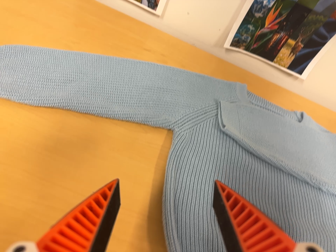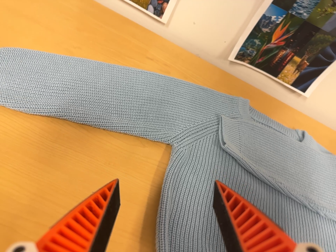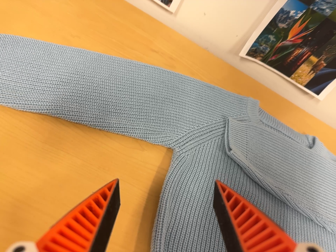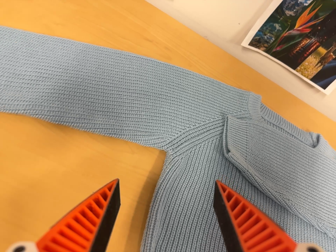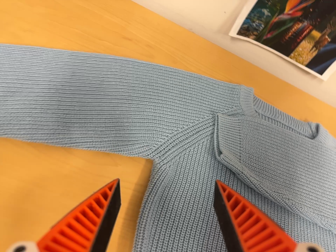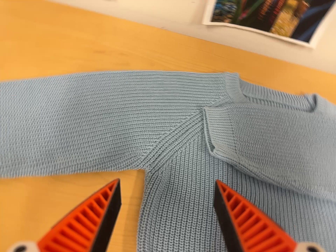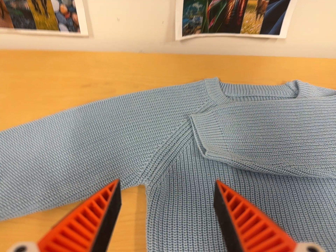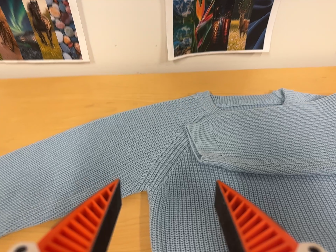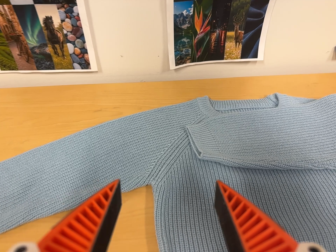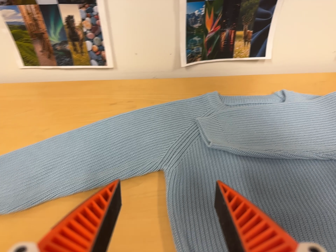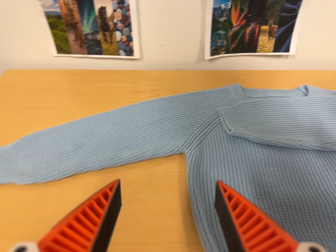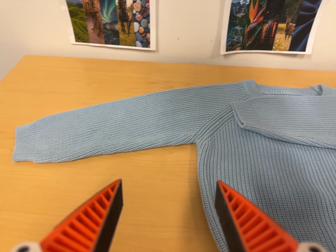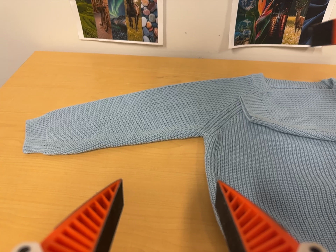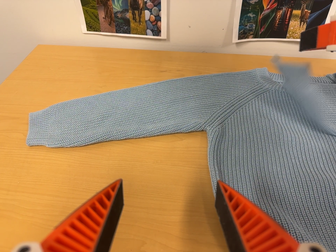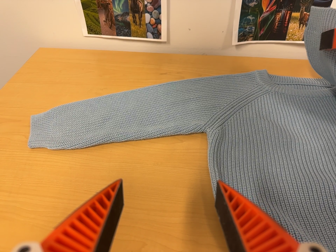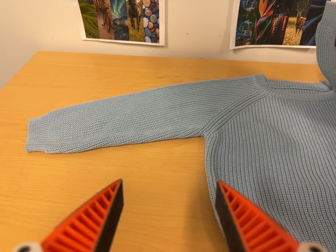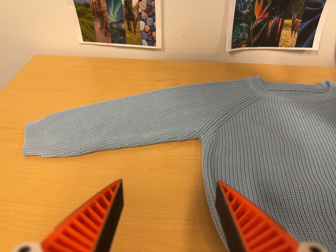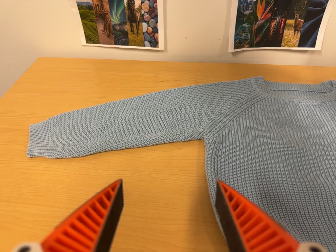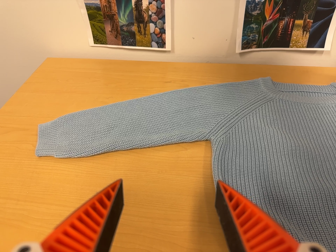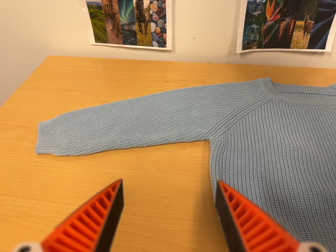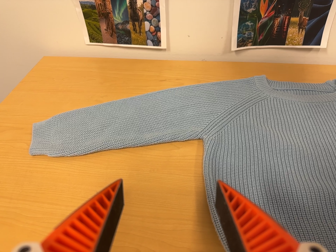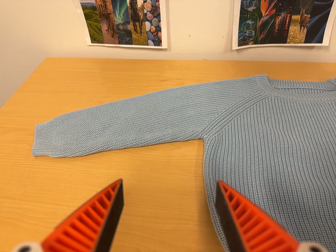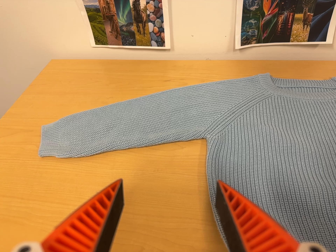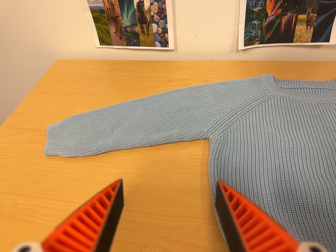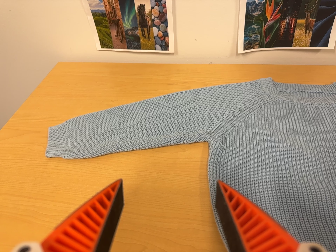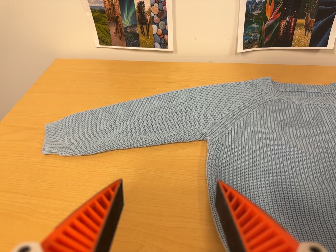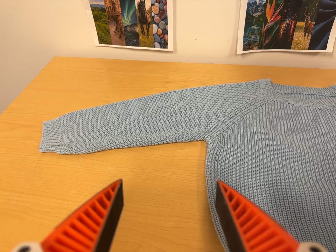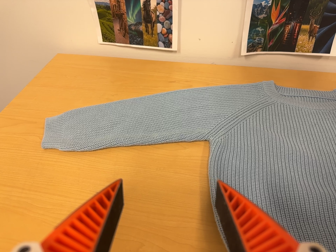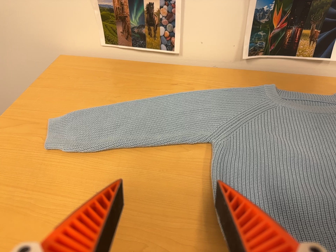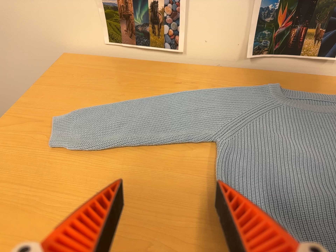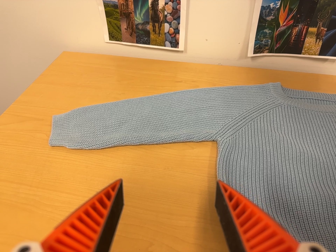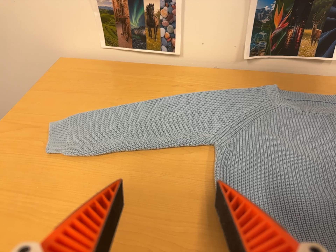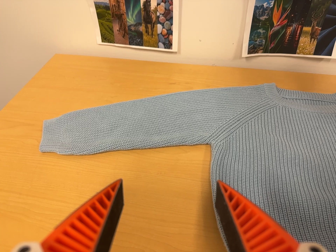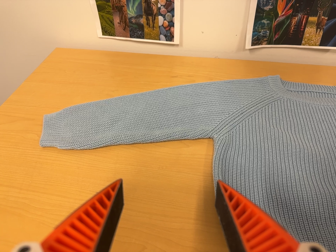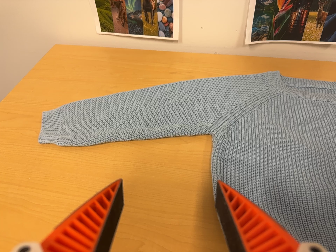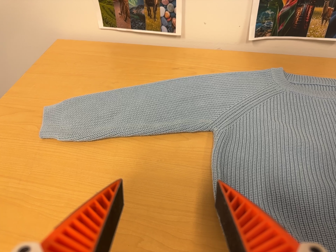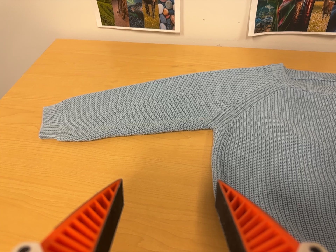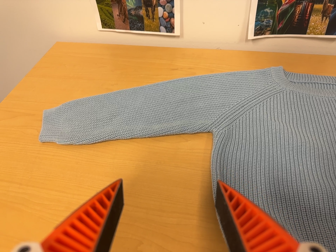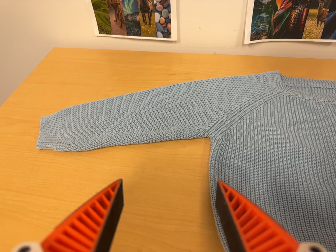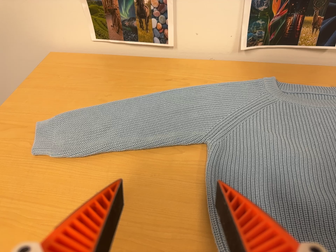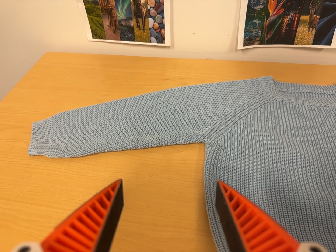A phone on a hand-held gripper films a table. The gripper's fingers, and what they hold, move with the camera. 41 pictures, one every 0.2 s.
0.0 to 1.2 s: The camera travels to its right, forward and toward the top of its view, about 16 cm. It rolls about its line of sight by about 20 degrees, and the scene rotates counterclockwise.
1.2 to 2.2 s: The camera travels backward and toward the bottom of its view, about 16 cm, so what stands in front gets smaller. Its aim tips toward the top of its view by about 10 degrees.
2.2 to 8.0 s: The camera shifts only a little, or ends up much as it began.
The film runs backward here.
